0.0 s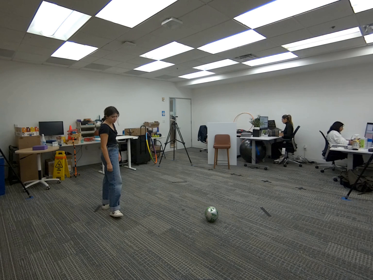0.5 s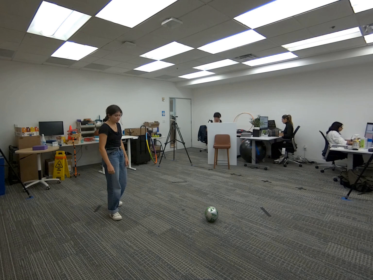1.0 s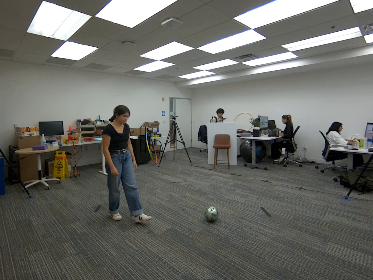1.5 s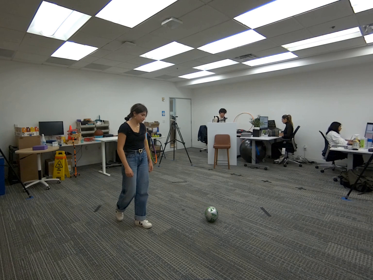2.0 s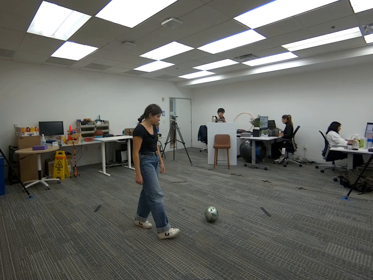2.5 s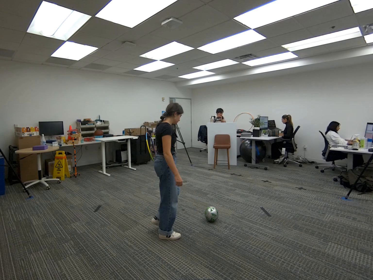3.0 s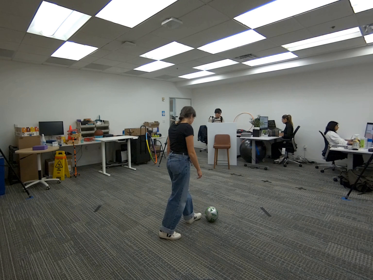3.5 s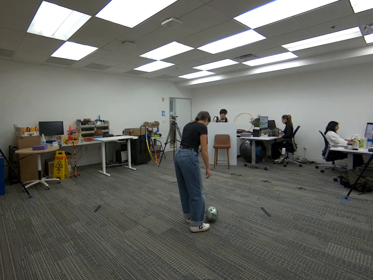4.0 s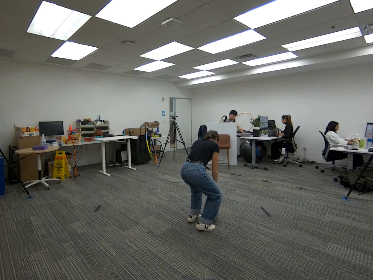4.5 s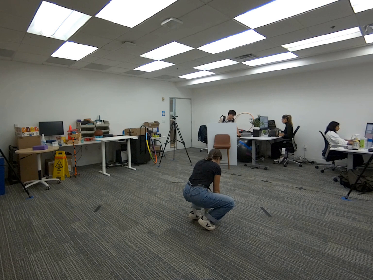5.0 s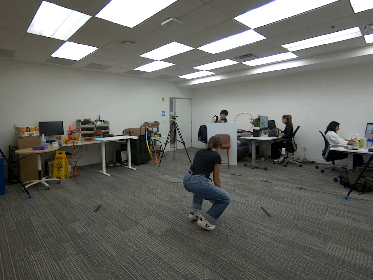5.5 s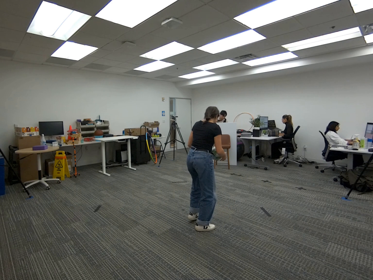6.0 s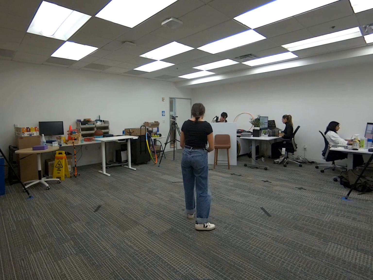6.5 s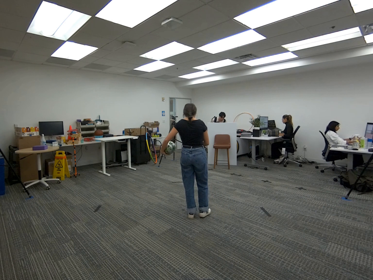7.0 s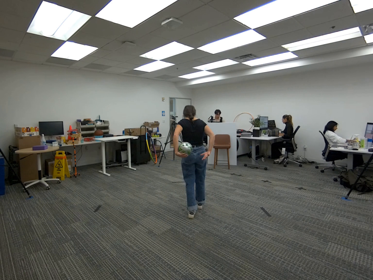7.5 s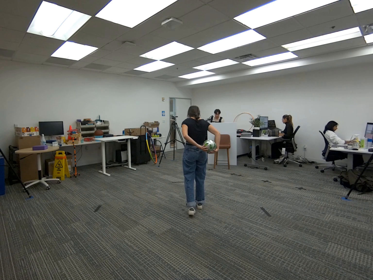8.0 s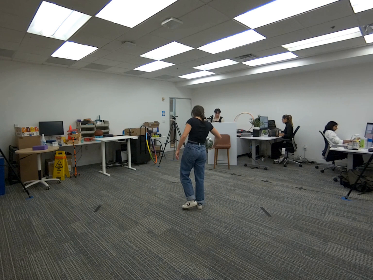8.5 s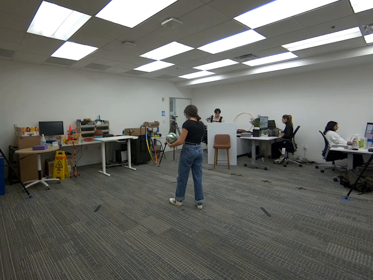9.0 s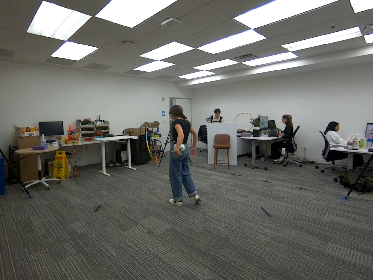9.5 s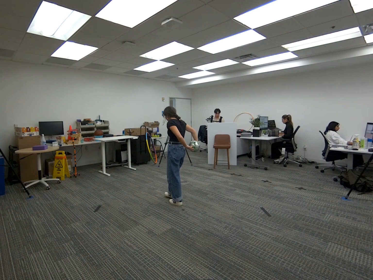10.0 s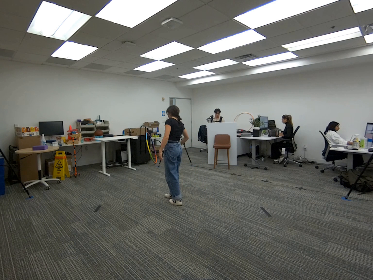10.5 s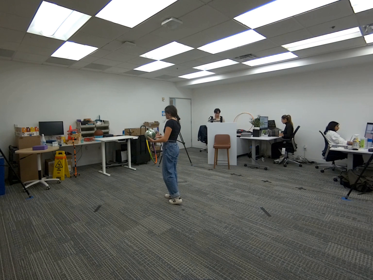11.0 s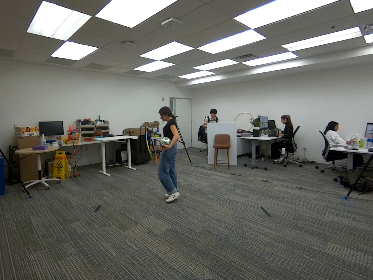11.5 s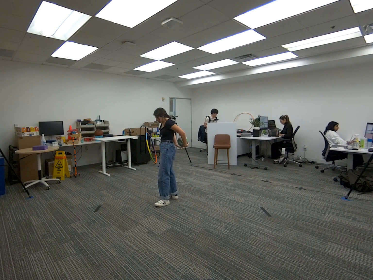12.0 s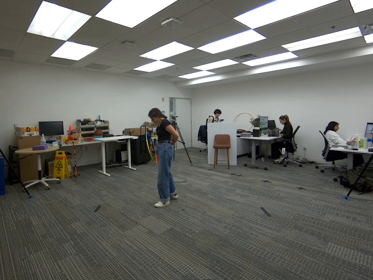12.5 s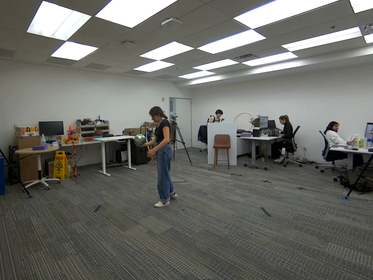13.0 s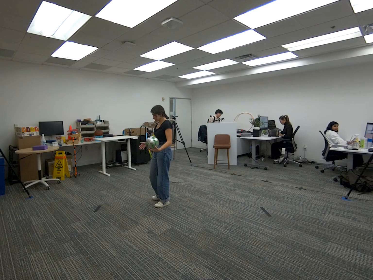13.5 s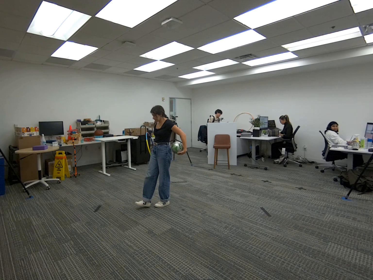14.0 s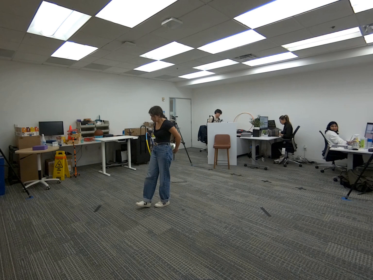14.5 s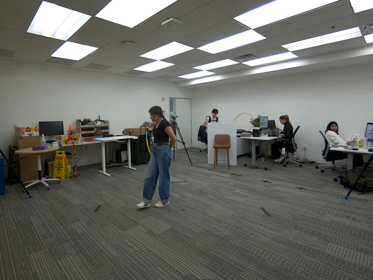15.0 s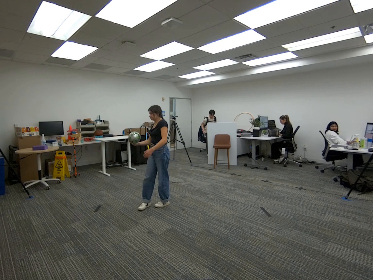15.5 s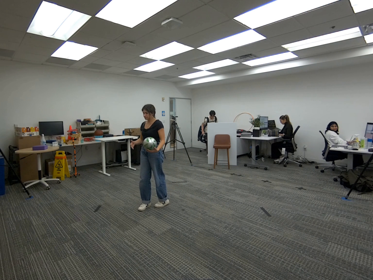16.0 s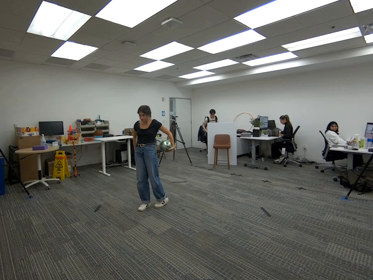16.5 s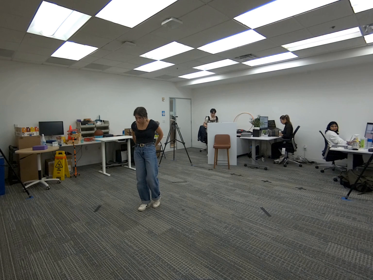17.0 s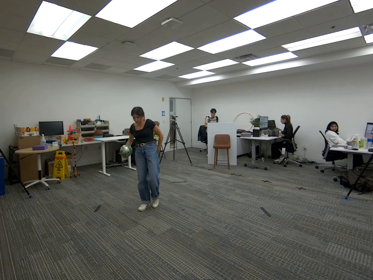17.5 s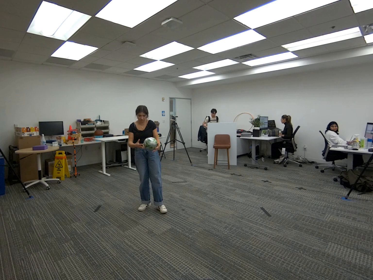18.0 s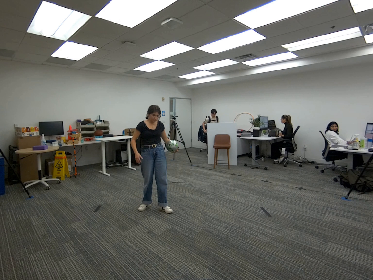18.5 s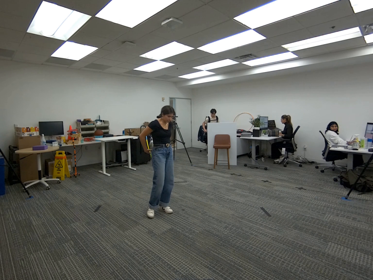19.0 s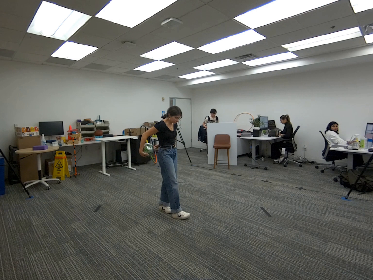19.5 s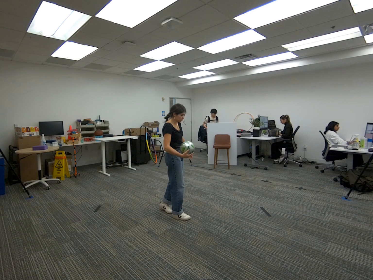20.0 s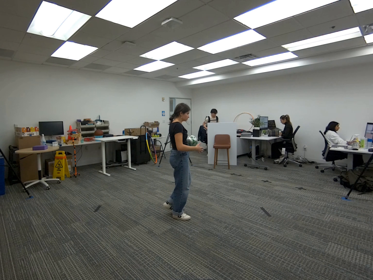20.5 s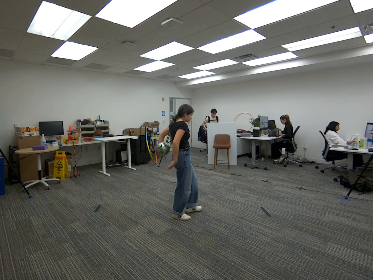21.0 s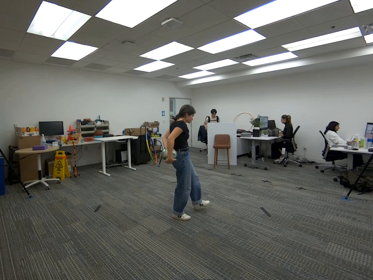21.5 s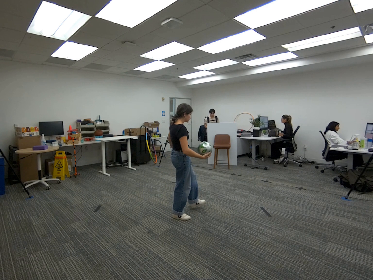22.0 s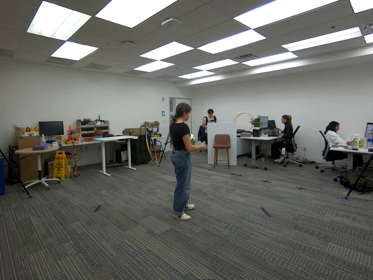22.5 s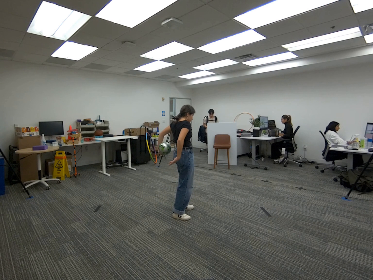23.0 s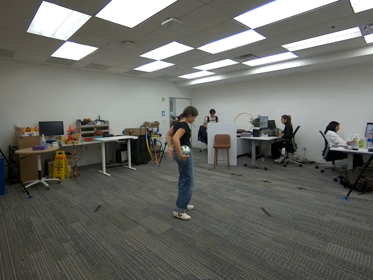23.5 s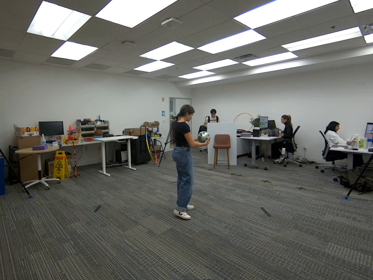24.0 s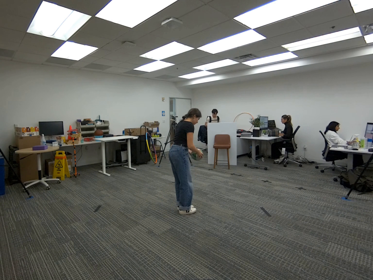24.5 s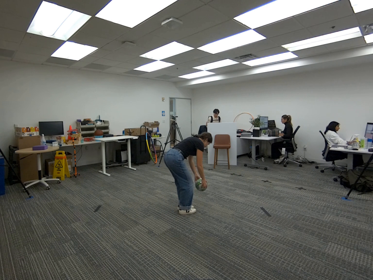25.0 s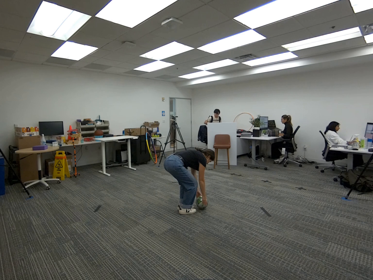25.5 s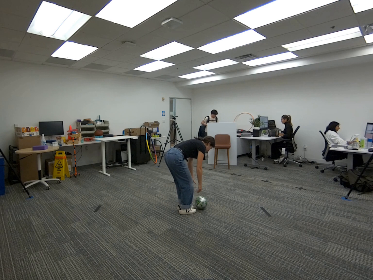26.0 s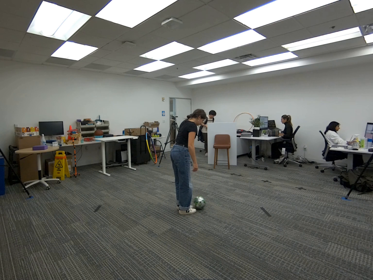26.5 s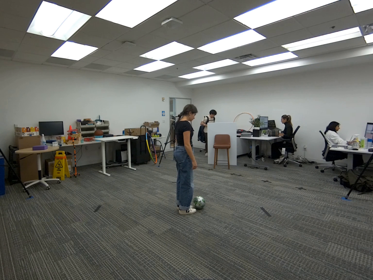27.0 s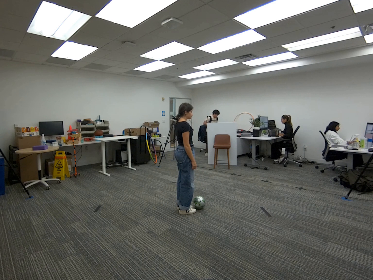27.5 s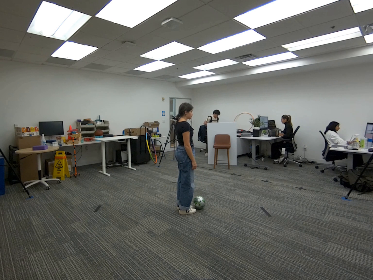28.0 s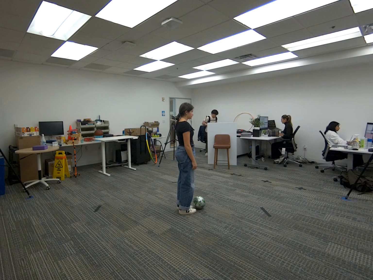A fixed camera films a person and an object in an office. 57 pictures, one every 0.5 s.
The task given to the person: Walk over to the soccer ball and pick up the soccer ball and rotate the soccer ball around your body.
